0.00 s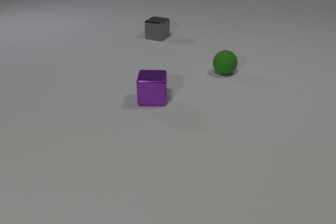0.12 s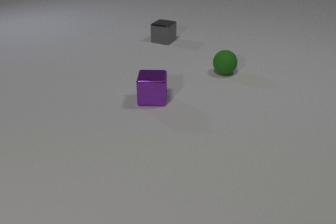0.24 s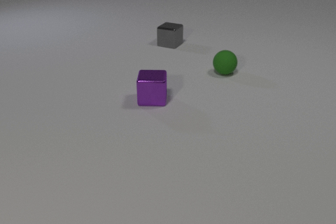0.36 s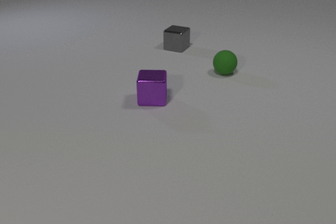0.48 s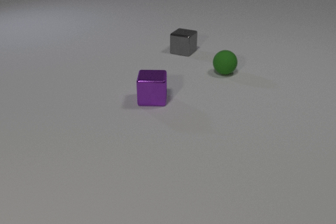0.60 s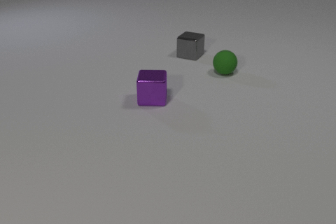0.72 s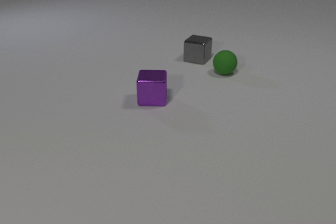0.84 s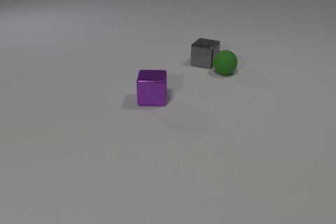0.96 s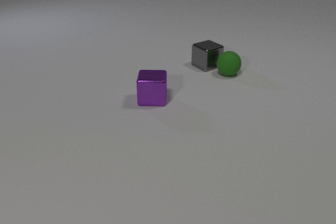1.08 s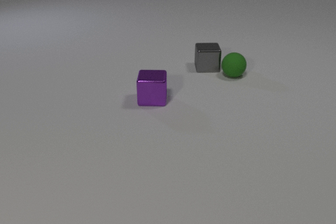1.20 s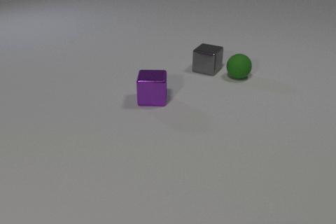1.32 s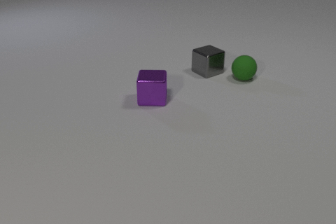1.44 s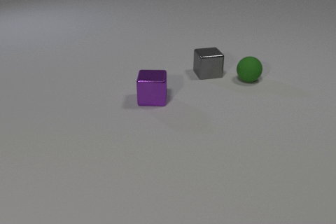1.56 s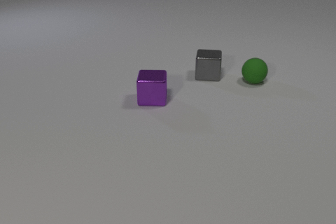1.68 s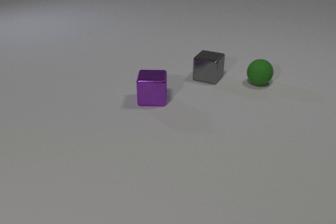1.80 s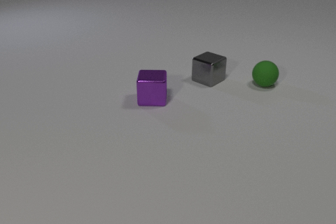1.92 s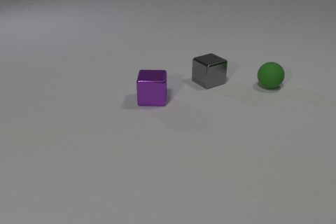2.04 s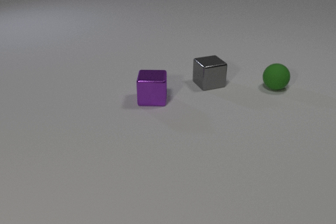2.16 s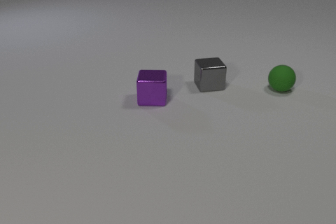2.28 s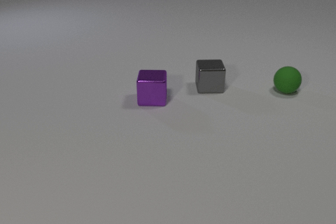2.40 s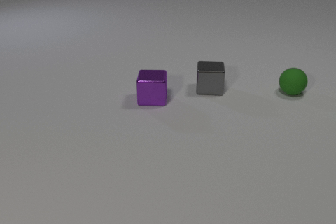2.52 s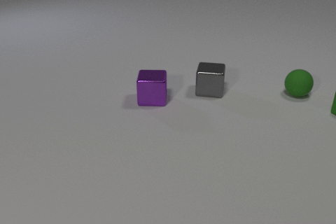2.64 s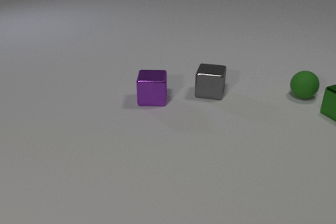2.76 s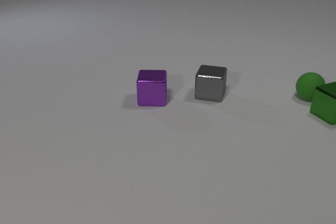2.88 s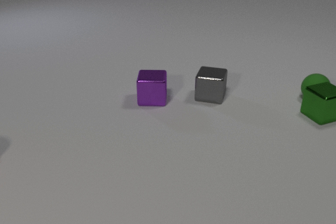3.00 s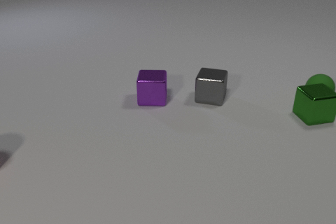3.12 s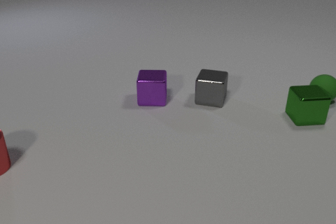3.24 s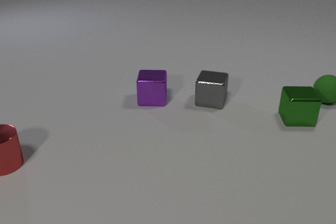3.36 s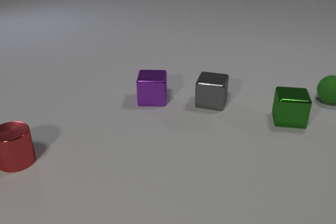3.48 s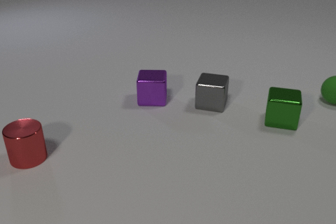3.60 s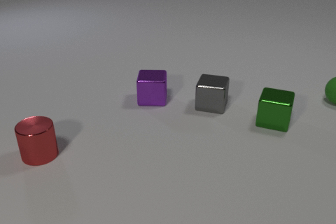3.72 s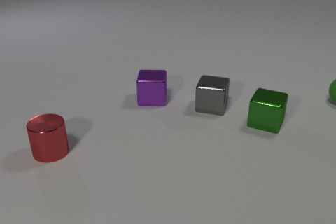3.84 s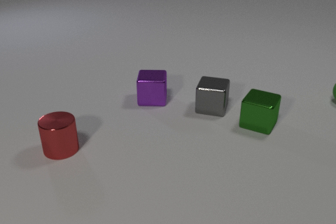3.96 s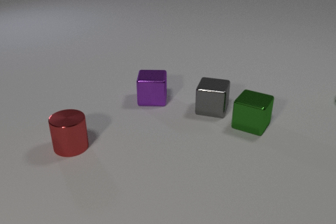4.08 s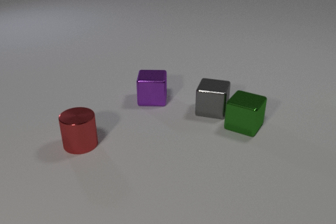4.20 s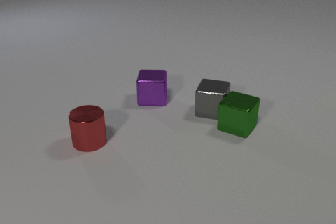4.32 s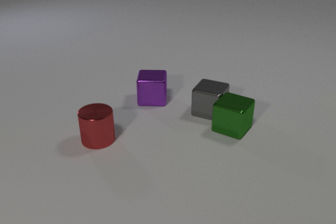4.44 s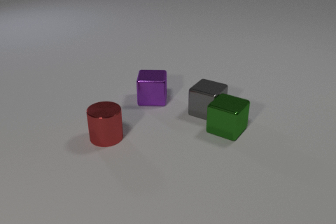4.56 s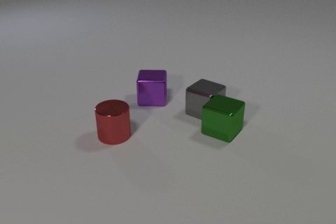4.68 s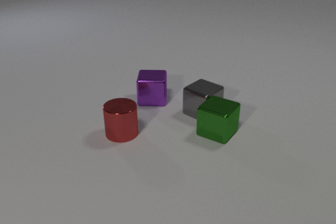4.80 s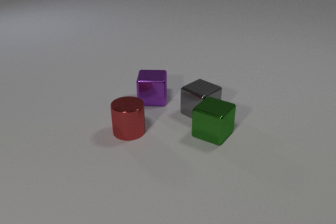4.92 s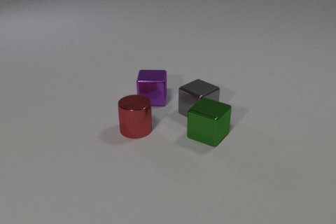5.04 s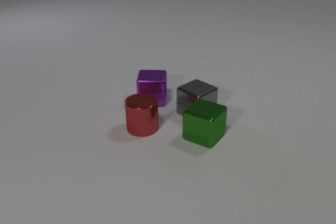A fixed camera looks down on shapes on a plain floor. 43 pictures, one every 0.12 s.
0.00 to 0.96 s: The gray metal cube slides toward the camera and to the right, spins clockwise seen from above by about 30 degrees, its near face sliding to the left. The gray metal cube and the green rubber sphere collide.
0.96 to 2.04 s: The gray metal cube slides toward the camera, spins clockwise seen from above by about 195 degrees, its near face sliding to the left. The green rubber sphere rolls to the right and toward the camera.
2.04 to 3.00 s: The gray metal cube slides toward the camera, spins so that its near face slides to the left, clockwise seen from above. The green rubber sphere rolls to the right. The green metal cube comes in at the right edge, slides to the left and toward the camera. The green rubber sphere and the green metal cube collide.
3.00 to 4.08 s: The gray metal cube slides toward the camera. The green rubber sphere rolls to the right, leaves at the right edge. The green metal cube slides to the left and toward the camera, spins so that its near face slides to the left, clockwise seen from above. The red metal cylinder comes in at the left edge, slides to the right.
4.08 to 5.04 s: The gray metal cube slides to the left and toward the camera, spins so that its near face slides to the left, clockwise seen from above. The green metal cube slides to the left and toward the camera. The red metal cylinder slides to the right. The gray metal cube and the green metal cube collide.
How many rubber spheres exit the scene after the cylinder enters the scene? 1.
What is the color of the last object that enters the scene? red.
What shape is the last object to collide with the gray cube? cube.
